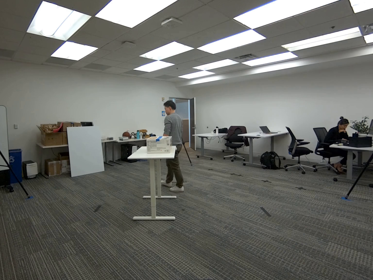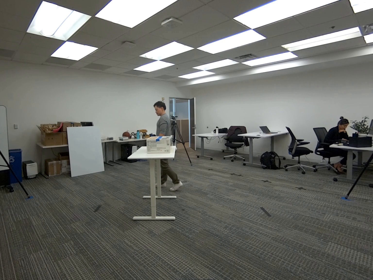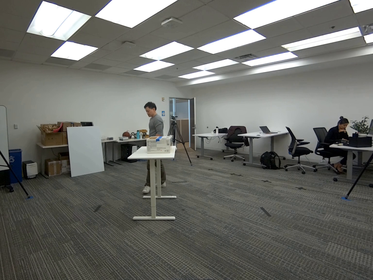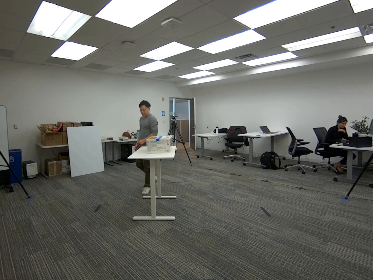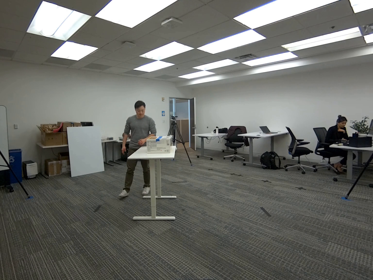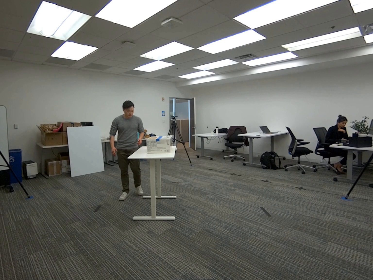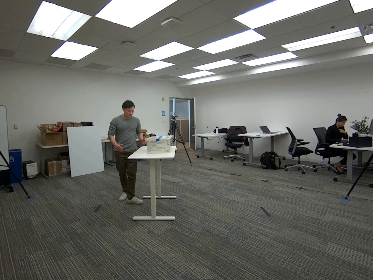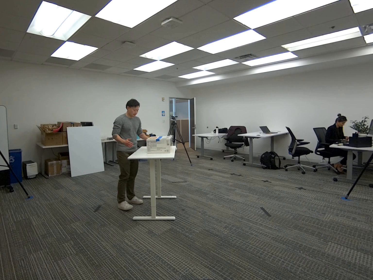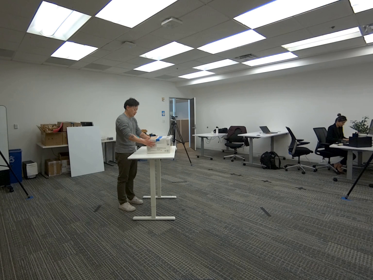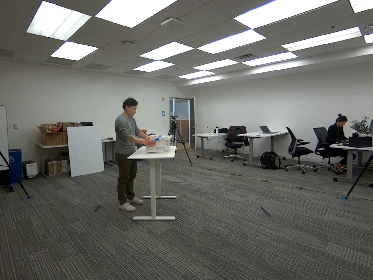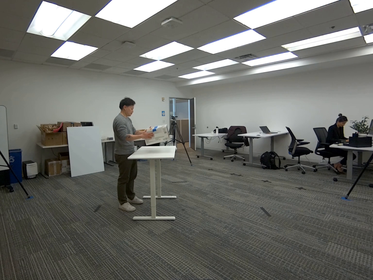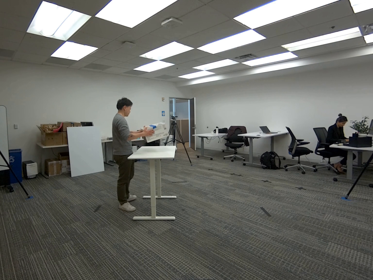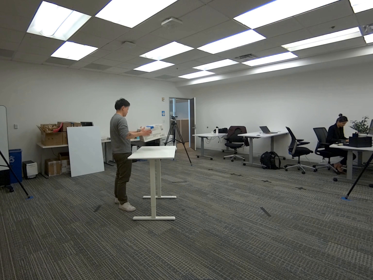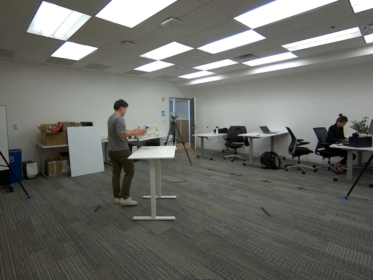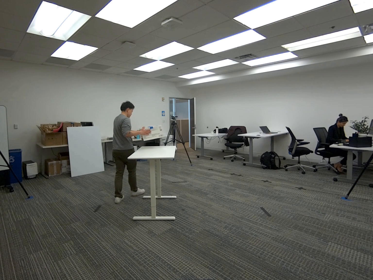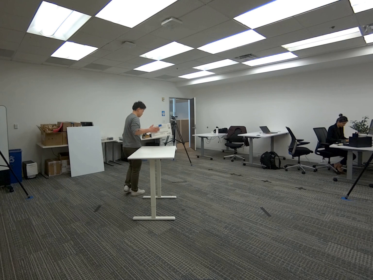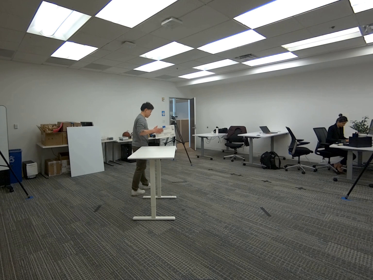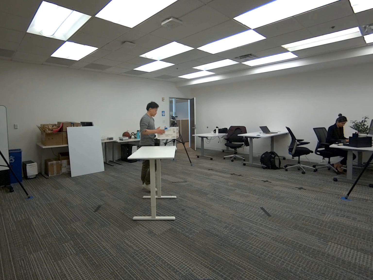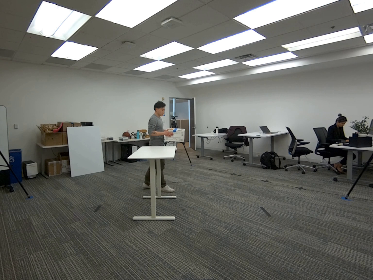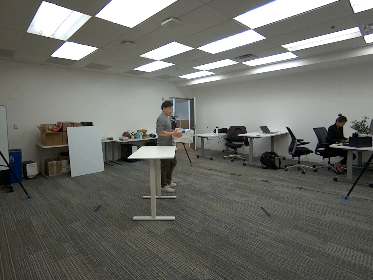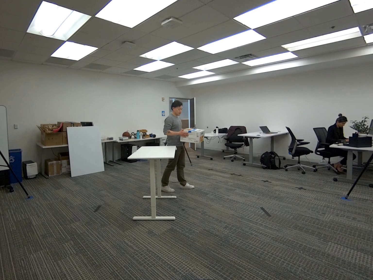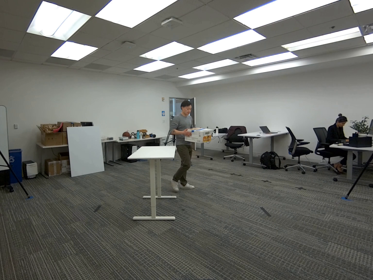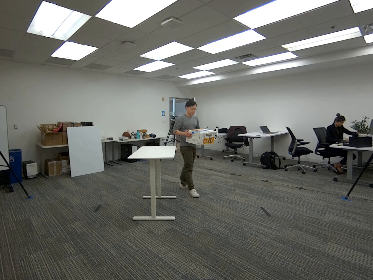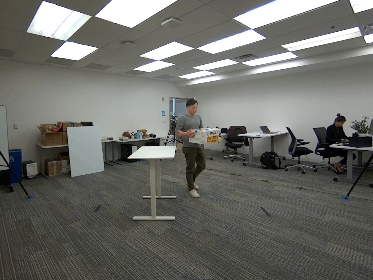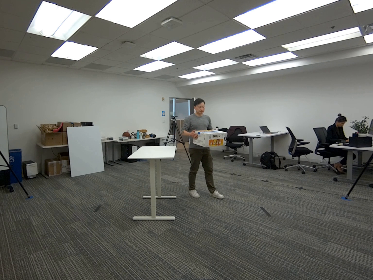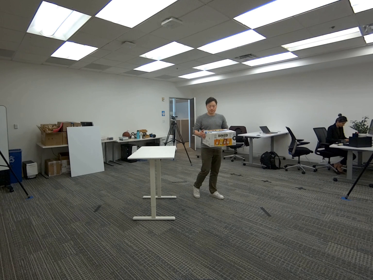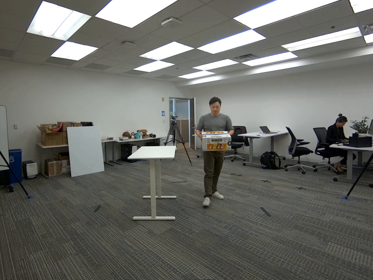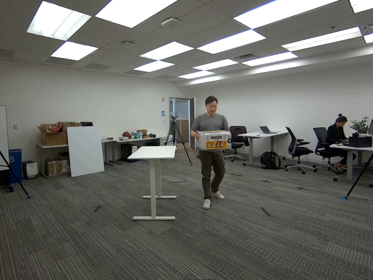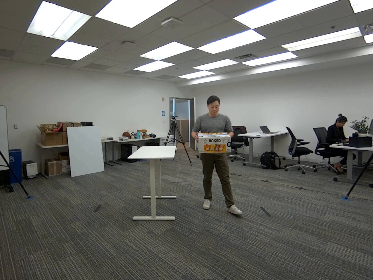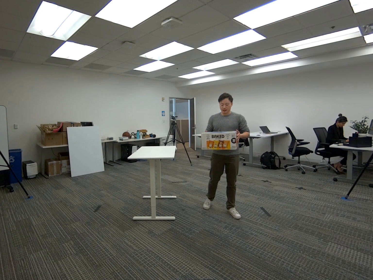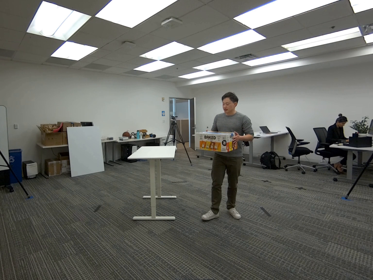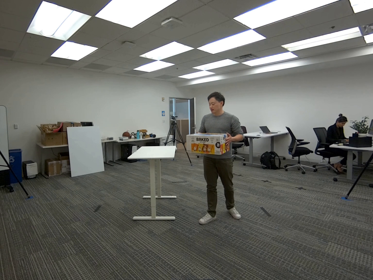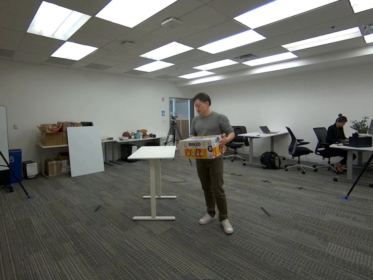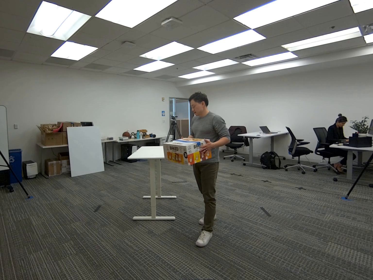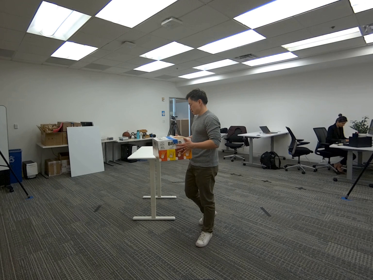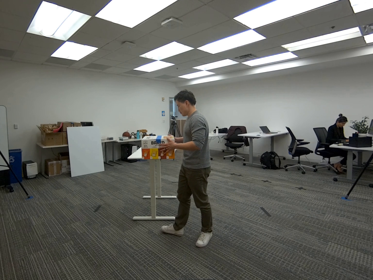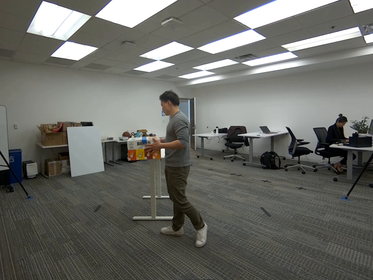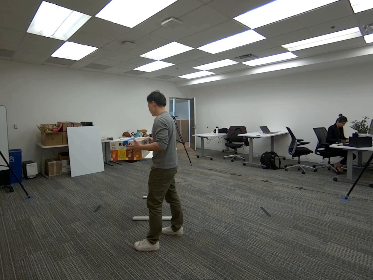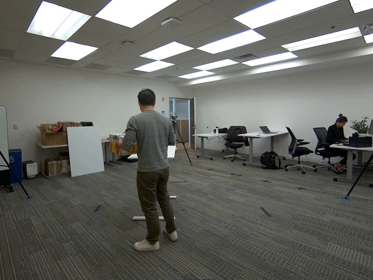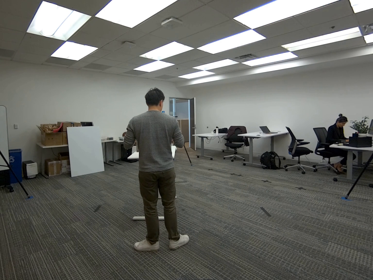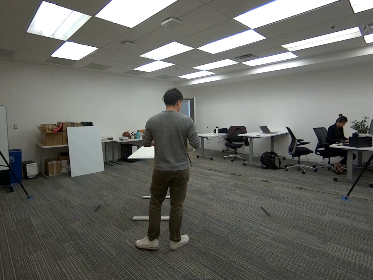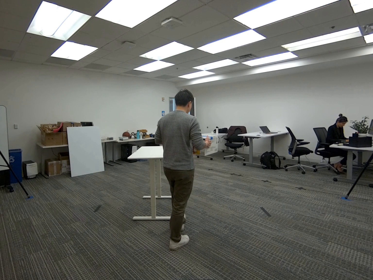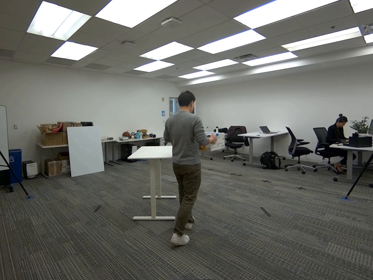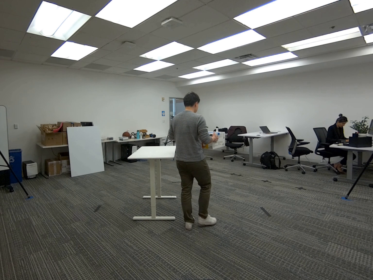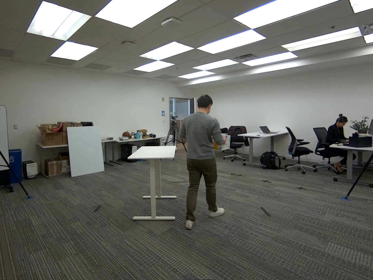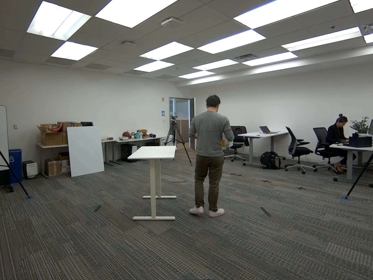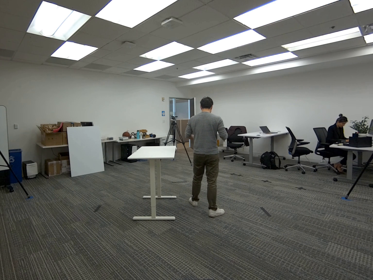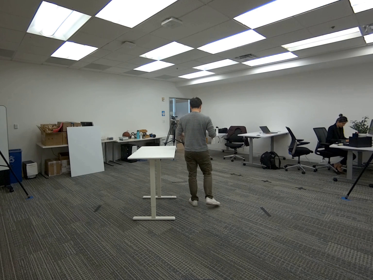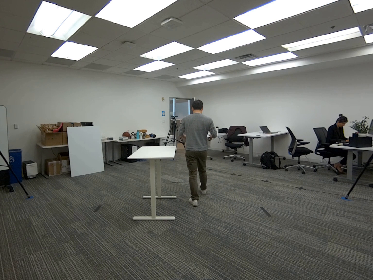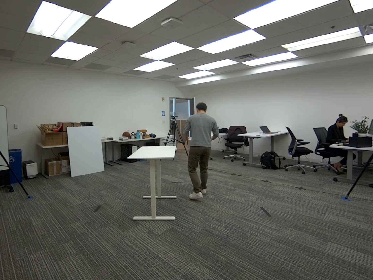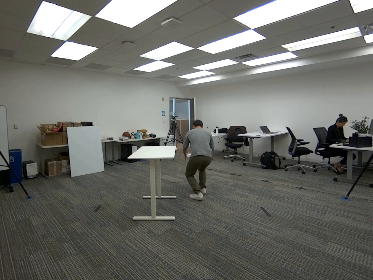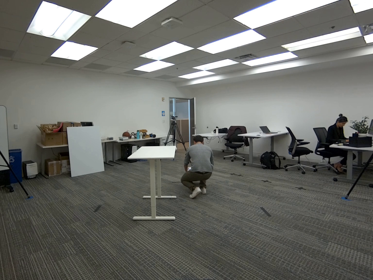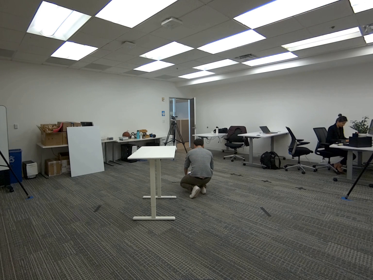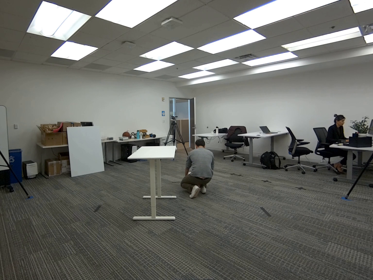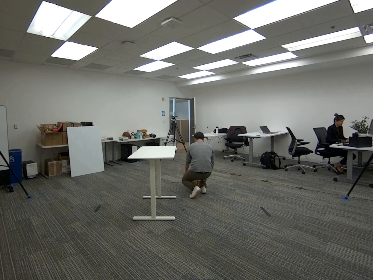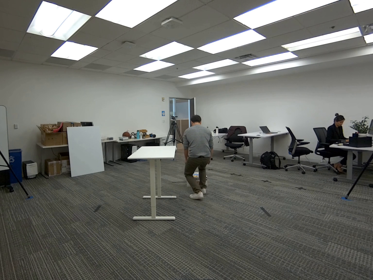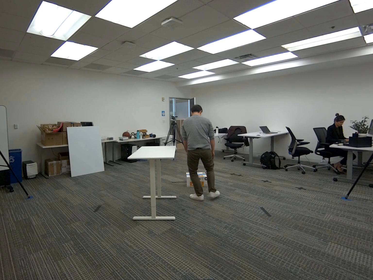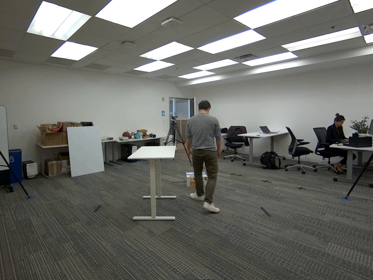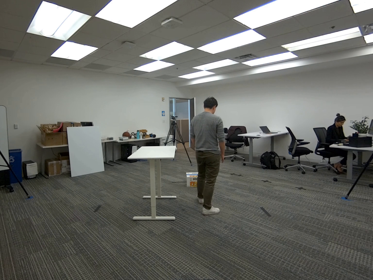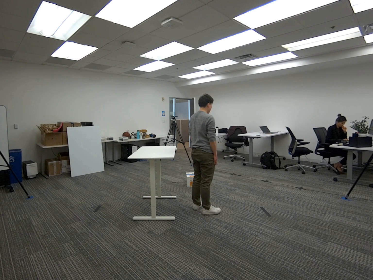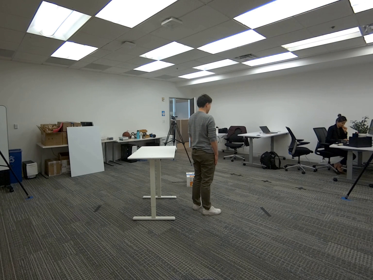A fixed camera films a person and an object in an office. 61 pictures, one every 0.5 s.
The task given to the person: Pick up the snack box from the white desk and place the snack box to the floor.
